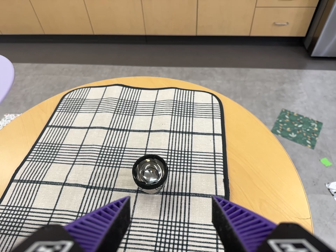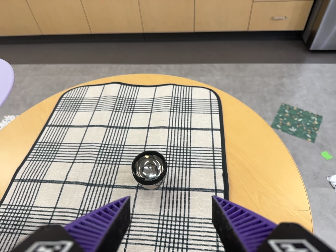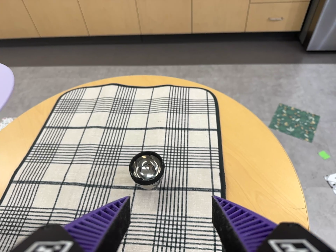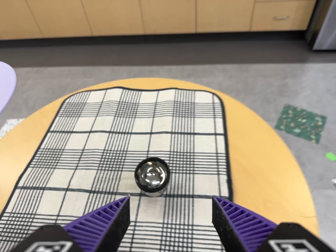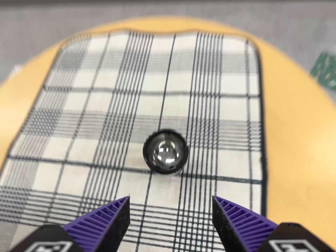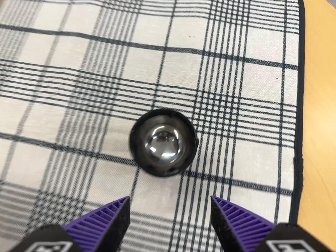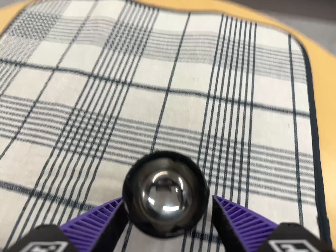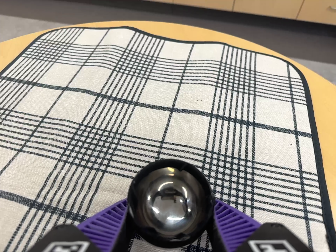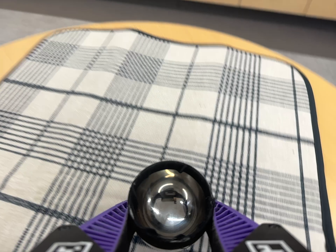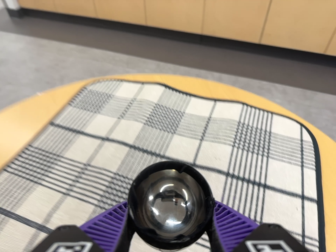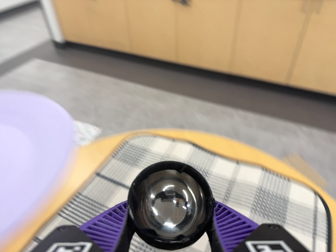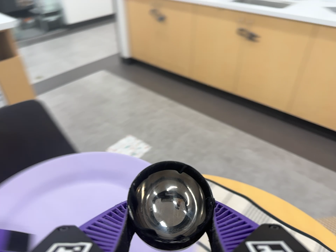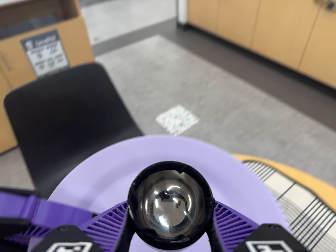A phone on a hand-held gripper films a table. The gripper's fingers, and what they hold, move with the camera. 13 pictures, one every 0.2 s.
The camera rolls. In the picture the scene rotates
clockwise.
0.0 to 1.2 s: The camera travels forward, about 28 cm, so what stands in front looms larger. Its aim tips toward the bottom of its view by about 10 degrees.
1.2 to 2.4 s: The camera pans to its left by about 30 degrees. It travels toward the top of its view, backward and to its left, about 28 cm, so close, fixed things drift downward. Its aim tips toward the top of its view by about 15 degrees, and the scene shifts downward. It rolls about its line of sight by about 25 degrees, and the scene rotates clockwise.
The film runs backward here.
